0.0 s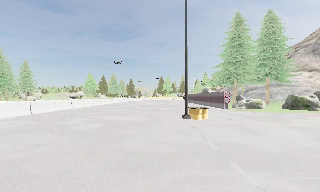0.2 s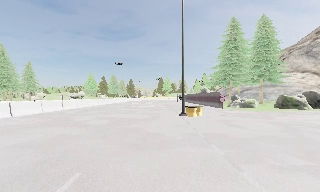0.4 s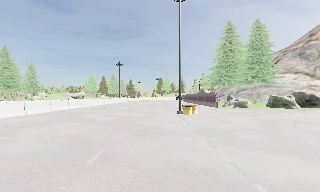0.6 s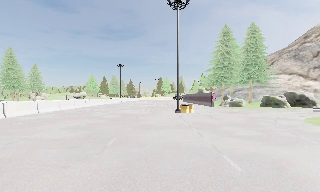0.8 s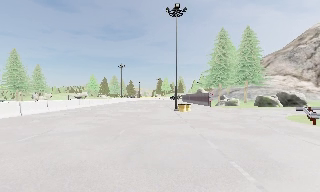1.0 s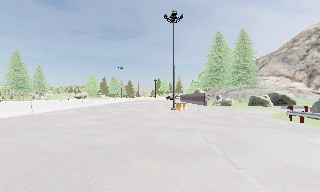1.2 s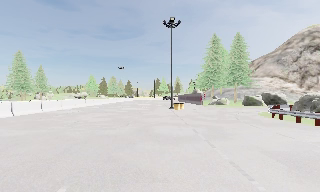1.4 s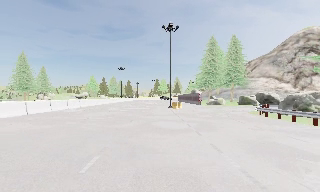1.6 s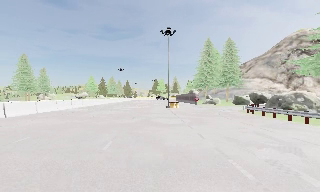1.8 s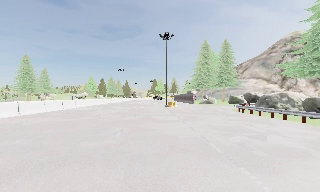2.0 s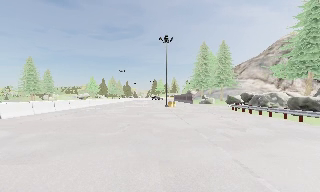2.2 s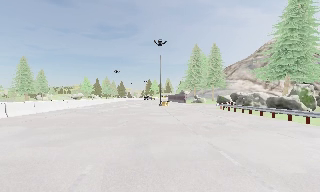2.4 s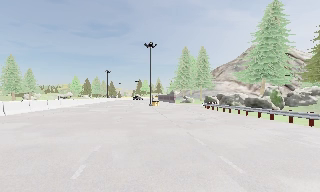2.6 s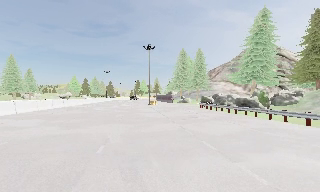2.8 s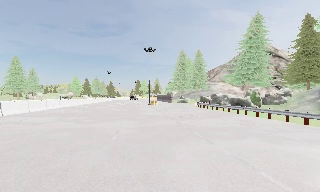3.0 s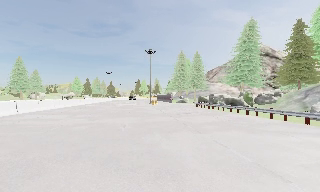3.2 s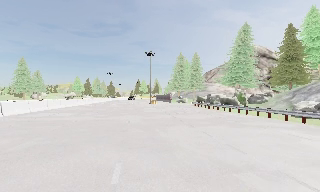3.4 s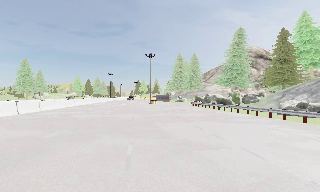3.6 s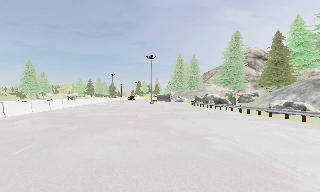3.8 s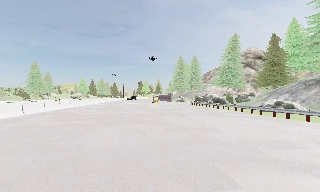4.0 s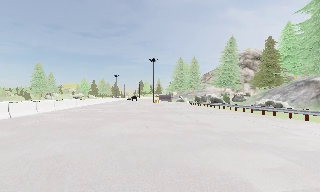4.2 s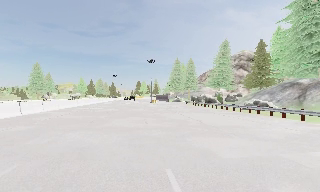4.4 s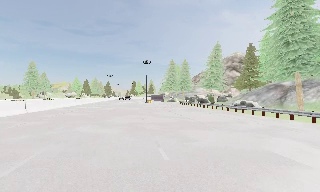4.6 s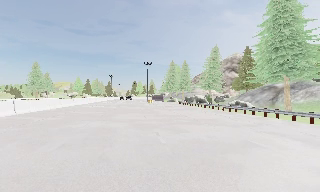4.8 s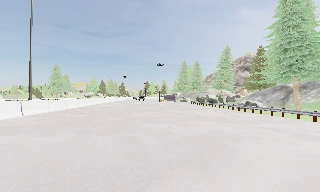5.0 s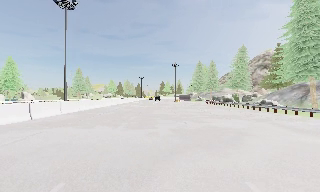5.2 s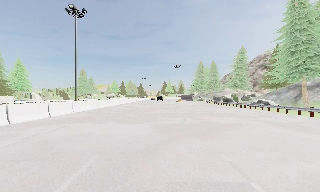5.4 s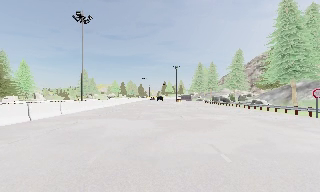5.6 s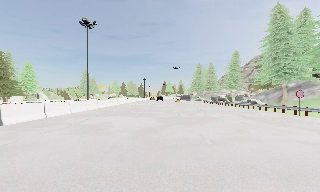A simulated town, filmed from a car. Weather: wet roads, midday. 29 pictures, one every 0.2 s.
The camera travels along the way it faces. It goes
backward.
0.0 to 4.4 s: The camera swings to its right by about 10 degrees, and the scene slides to the left. It travels backward, about 35 m, so what stands in front gets smaller.
4.4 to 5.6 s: The camera swings to its left by about 10 degrees, and the scene slides to the right. It travels backward, about 9 m, so what stands in front gets smaller.
The film runs backward here.
